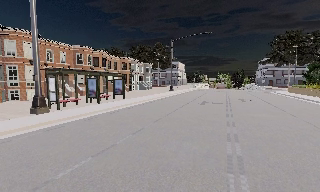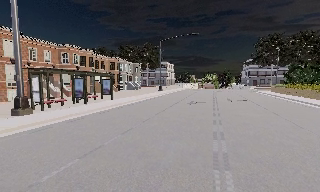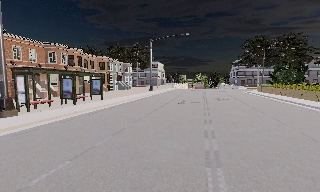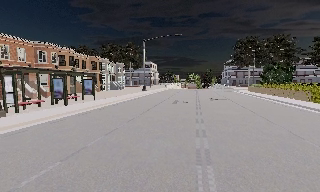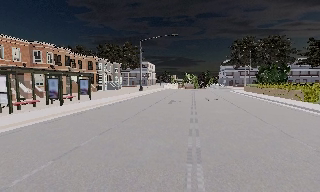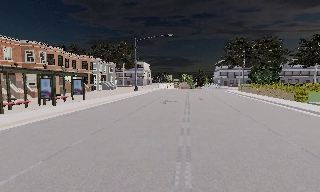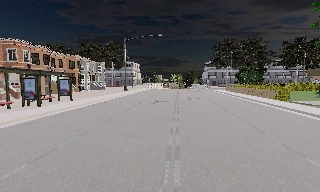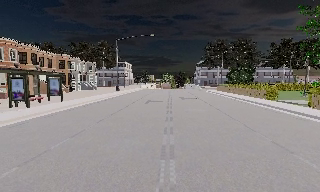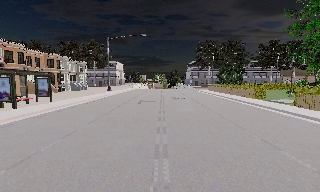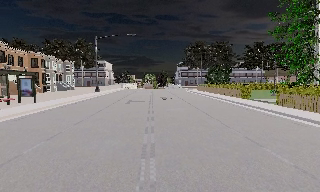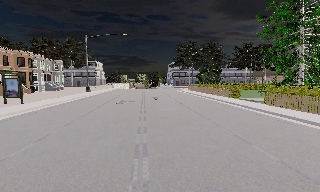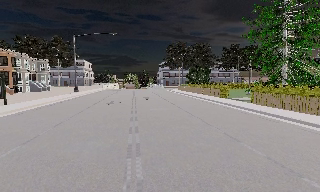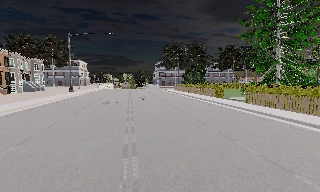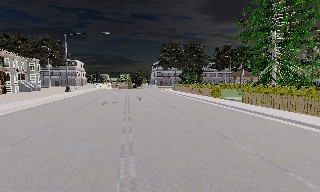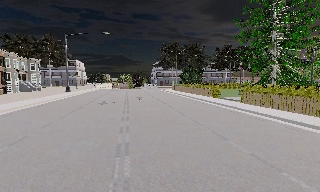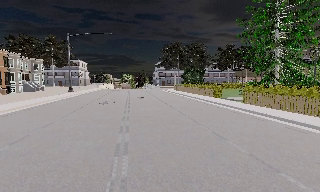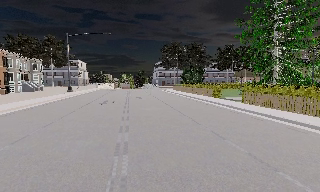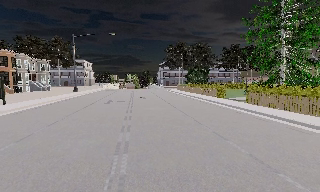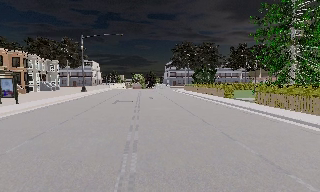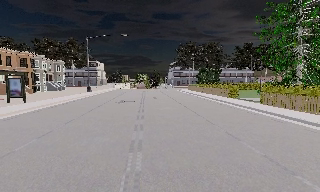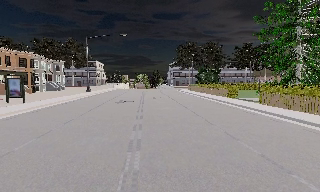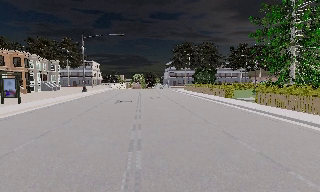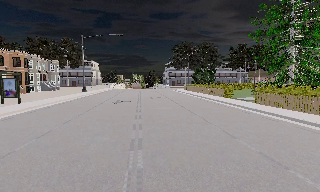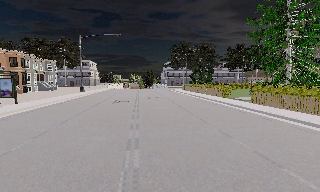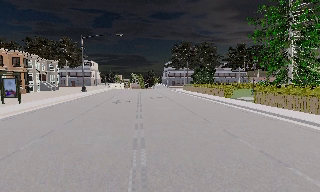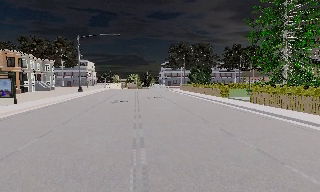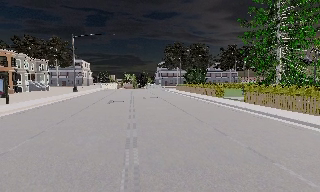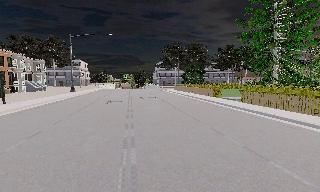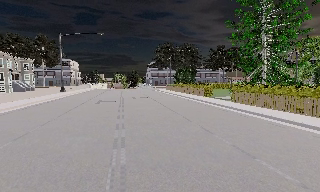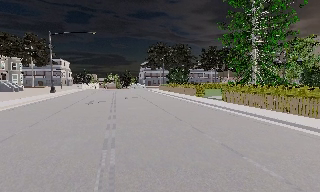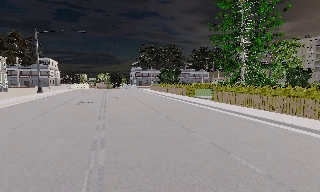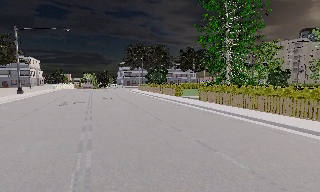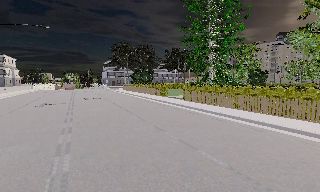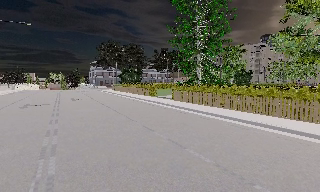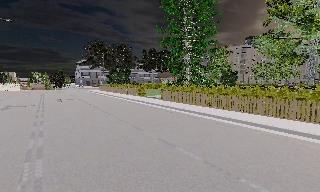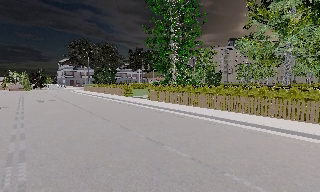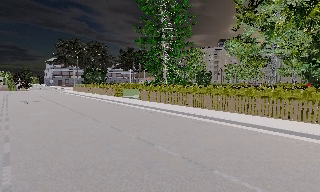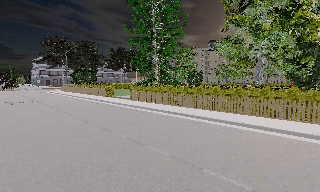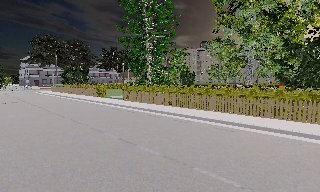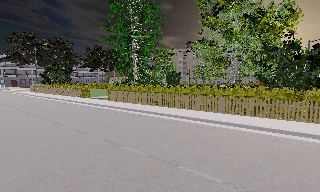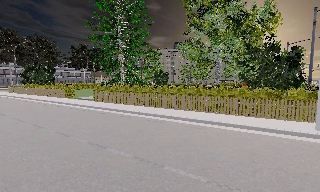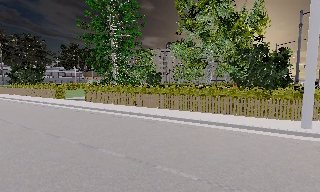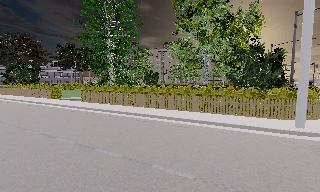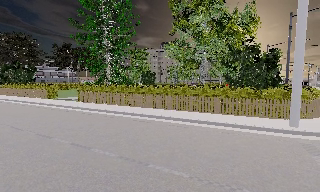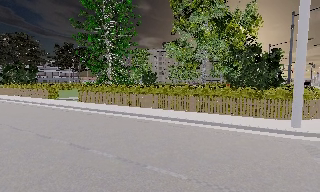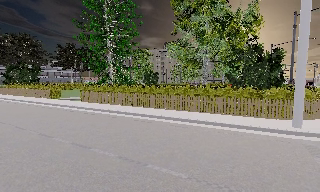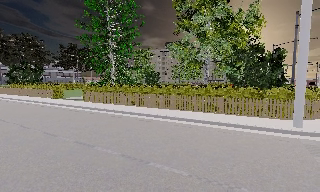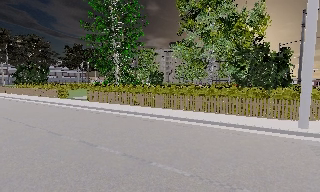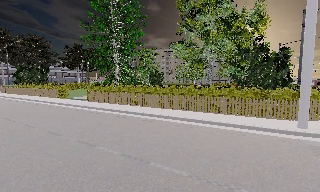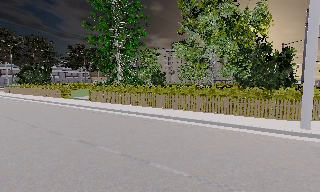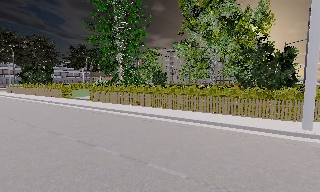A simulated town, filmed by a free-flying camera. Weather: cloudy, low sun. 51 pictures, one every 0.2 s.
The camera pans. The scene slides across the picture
to the left.
The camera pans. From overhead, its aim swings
clockwise.
0.0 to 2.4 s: The scene slides to the left, as the camera pans about 35 degrees to its right. It travels backward, about 0.5 m.
2.4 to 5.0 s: The camera travels backward, about 0.5 m, so what stands in front gets smaller.
5.0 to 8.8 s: The camera swings to its right by about 55 degrees, and the scene slides to the left. It travels to its right, about 1 m, so close, fixed things drift to the left.
8.8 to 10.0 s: The camera shifts only a little, or ends up much as it began.
The film runs backward here.
